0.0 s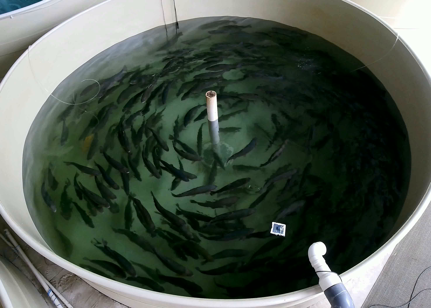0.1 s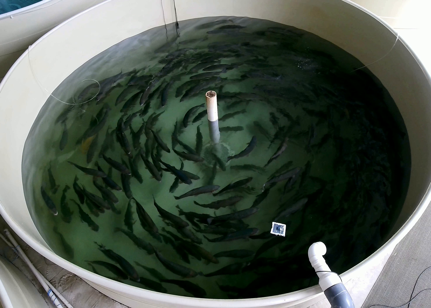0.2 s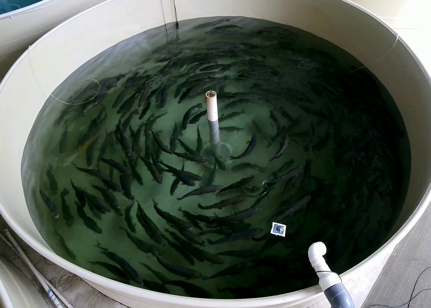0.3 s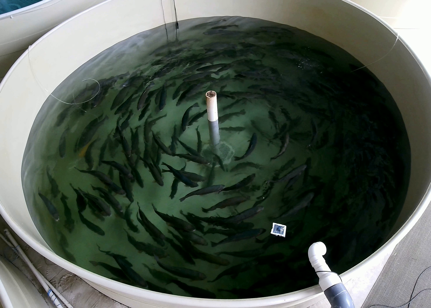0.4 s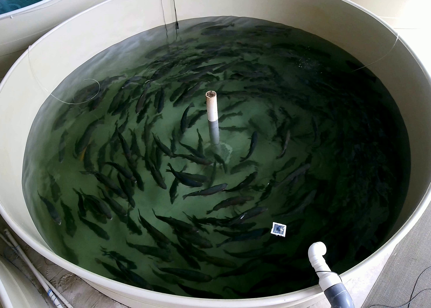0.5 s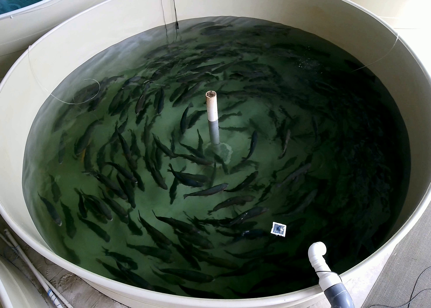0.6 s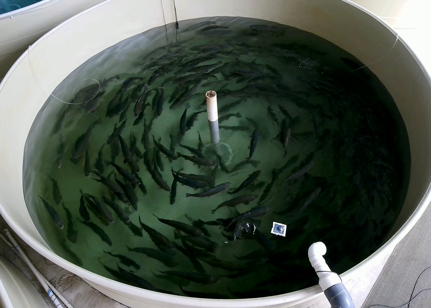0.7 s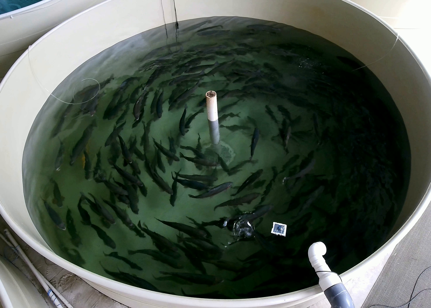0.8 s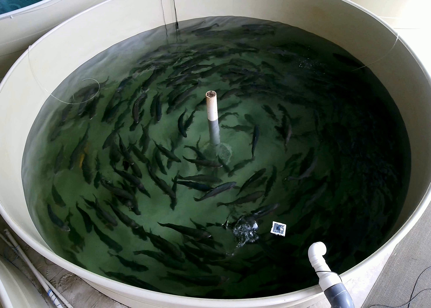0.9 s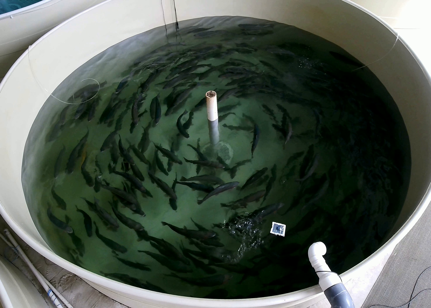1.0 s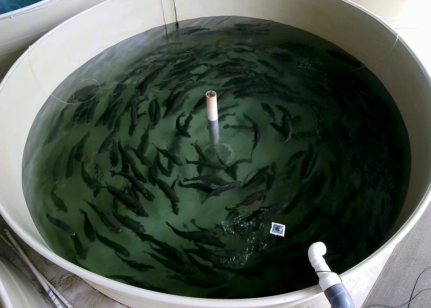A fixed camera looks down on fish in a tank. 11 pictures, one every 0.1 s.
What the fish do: Normal cruising.
